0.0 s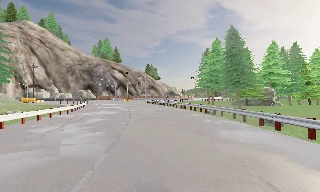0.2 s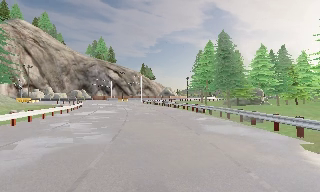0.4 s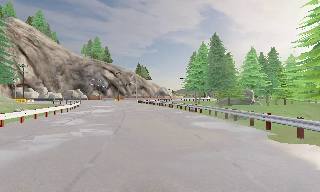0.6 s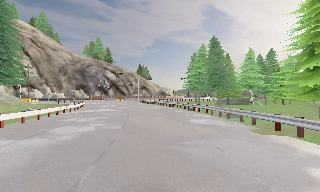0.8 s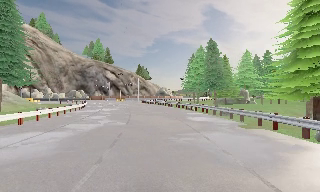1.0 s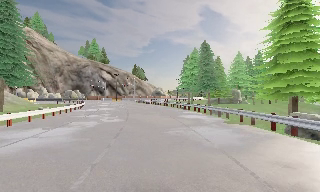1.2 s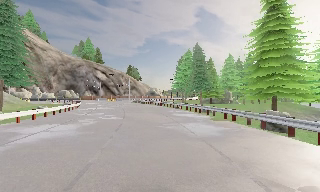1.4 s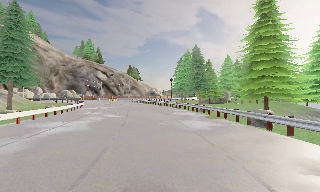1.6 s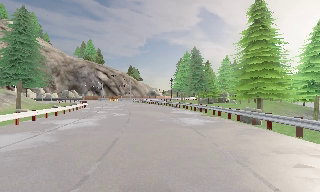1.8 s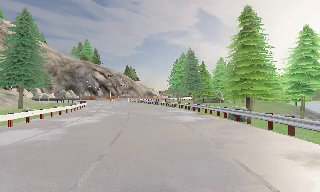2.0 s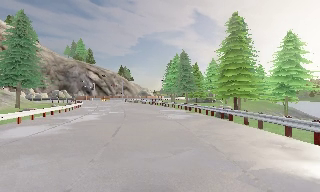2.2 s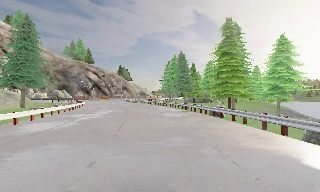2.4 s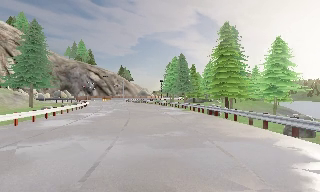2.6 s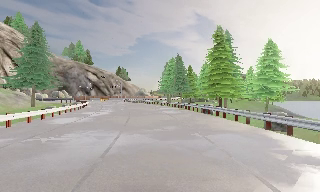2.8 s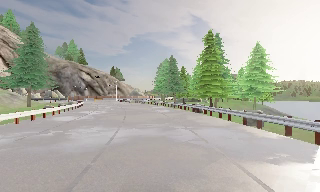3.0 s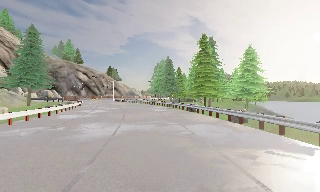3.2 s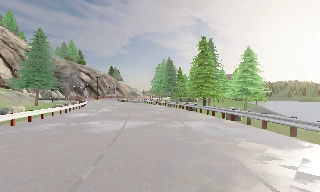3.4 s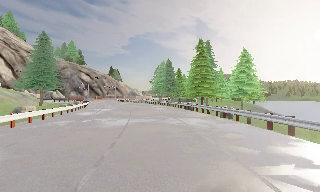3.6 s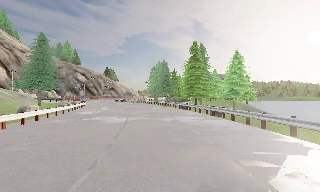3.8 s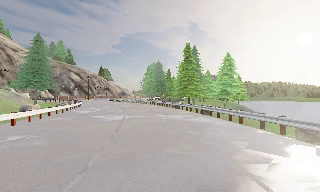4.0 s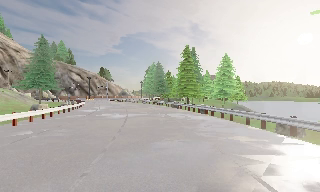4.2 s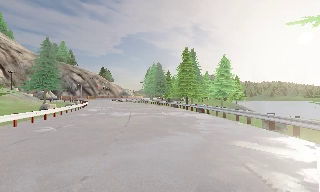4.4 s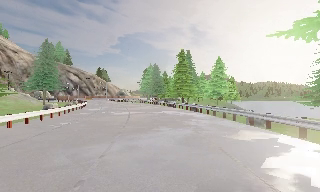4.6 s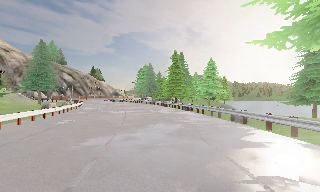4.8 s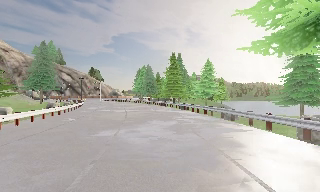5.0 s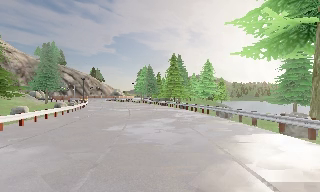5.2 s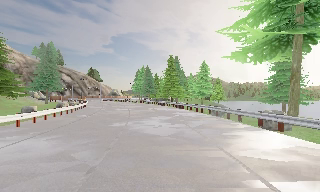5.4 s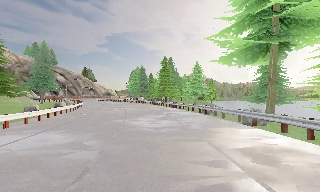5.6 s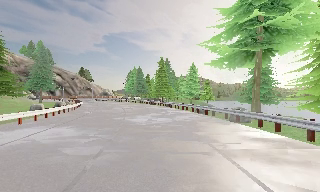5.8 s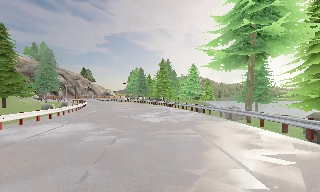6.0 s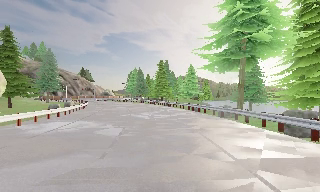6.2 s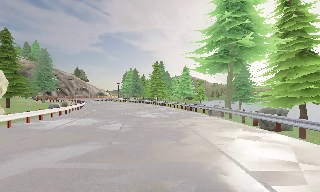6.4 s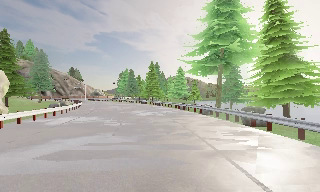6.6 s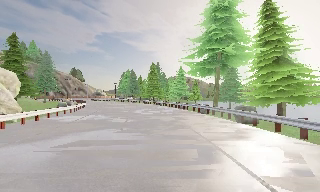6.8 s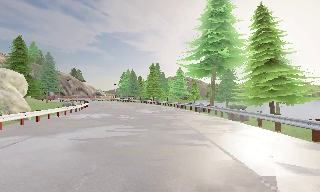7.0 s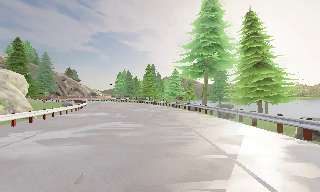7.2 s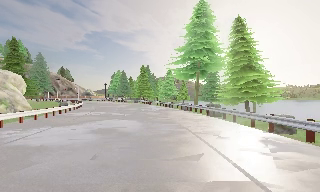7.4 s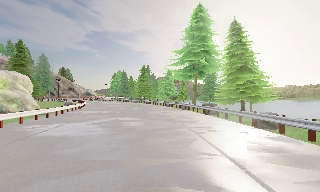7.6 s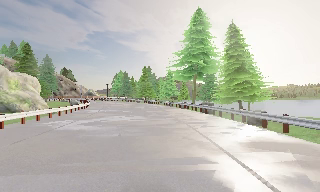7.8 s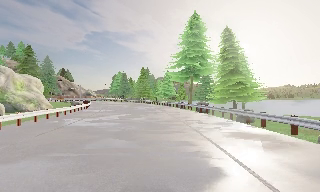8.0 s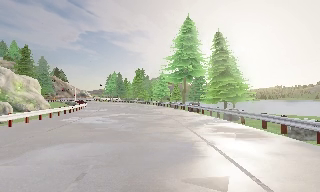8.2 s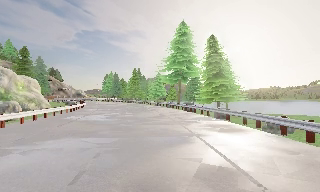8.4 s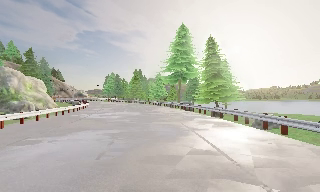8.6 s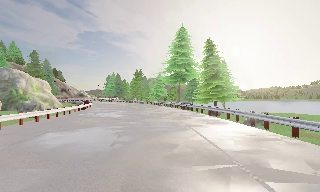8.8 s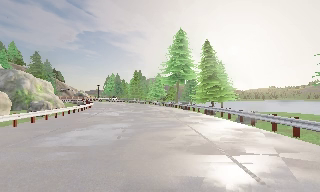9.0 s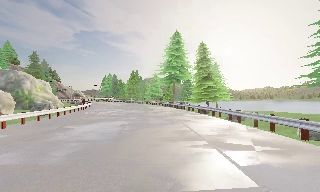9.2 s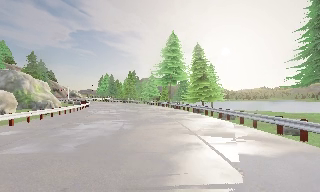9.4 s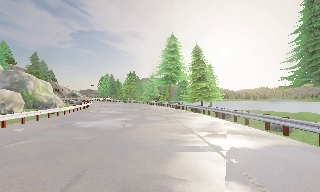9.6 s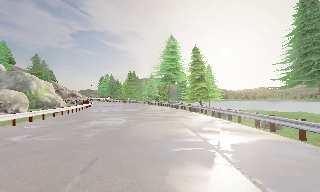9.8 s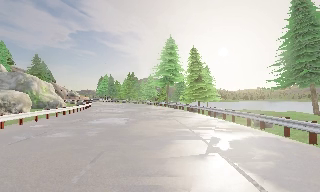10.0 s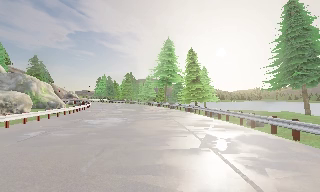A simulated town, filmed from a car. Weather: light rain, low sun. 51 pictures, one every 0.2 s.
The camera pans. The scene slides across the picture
to the left.
The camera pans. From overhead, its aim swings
clockwise.
0.0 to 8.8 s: The camera pans to its right, which is clockwise from overhead, by about 35 degrees. It travels backward, about 55 m.
8.8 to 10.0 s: The camera travels backward, about 4.5 m, so what stands in front gets smaller. It loses speed.
The film runs backward here.
